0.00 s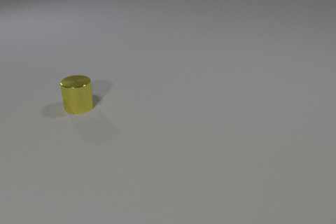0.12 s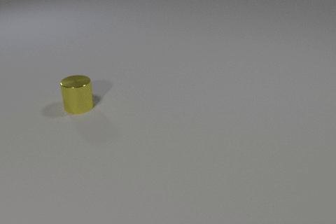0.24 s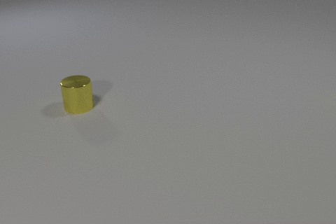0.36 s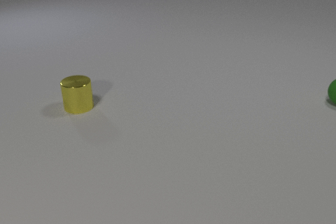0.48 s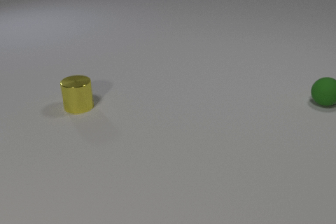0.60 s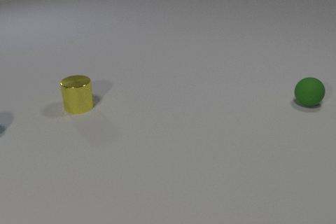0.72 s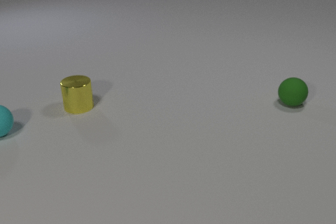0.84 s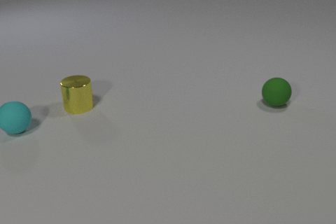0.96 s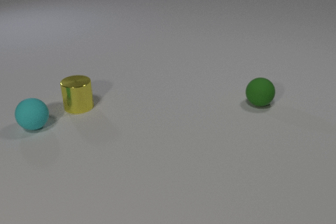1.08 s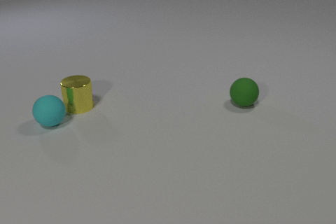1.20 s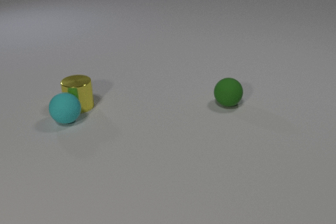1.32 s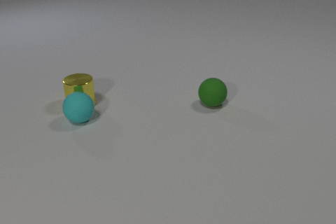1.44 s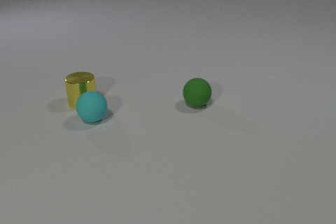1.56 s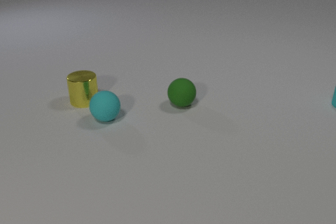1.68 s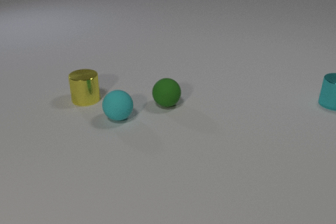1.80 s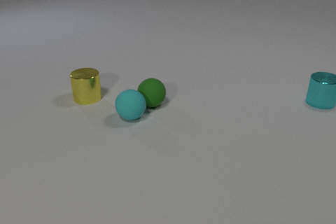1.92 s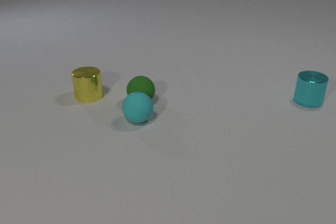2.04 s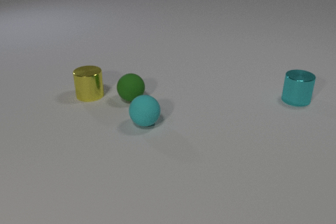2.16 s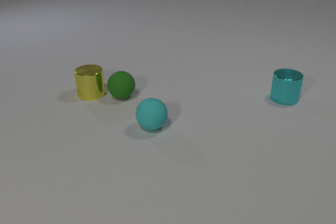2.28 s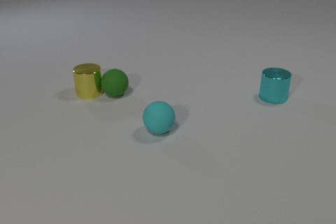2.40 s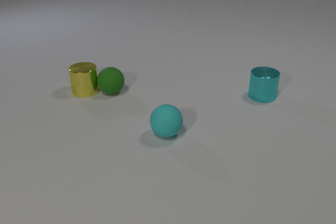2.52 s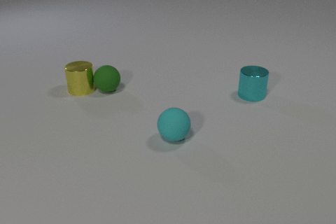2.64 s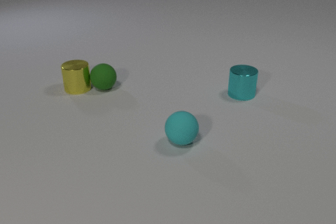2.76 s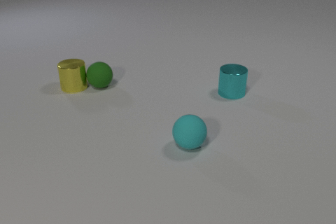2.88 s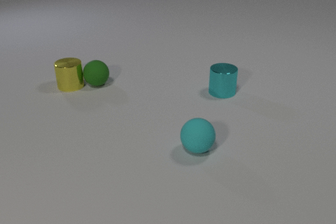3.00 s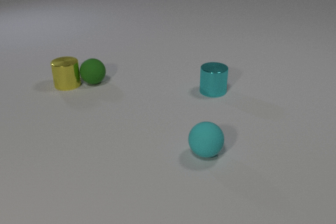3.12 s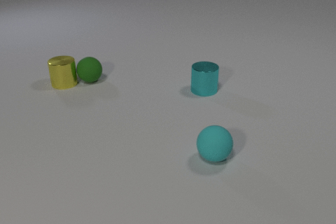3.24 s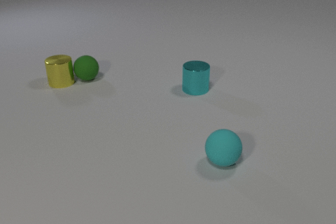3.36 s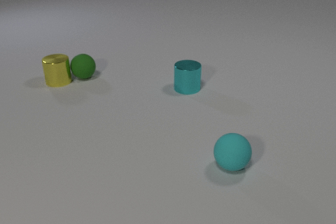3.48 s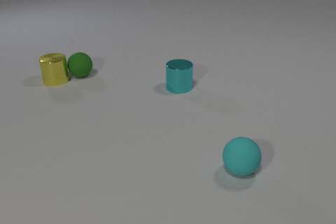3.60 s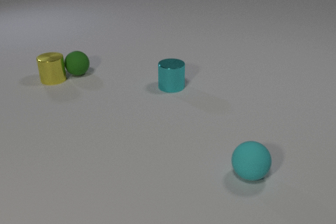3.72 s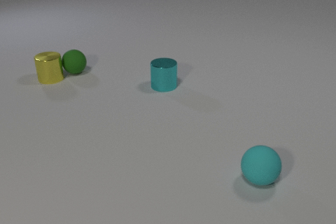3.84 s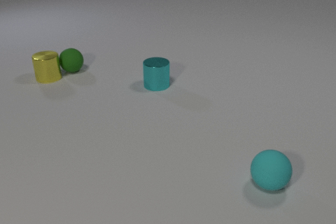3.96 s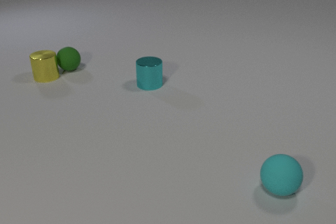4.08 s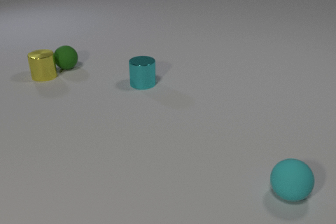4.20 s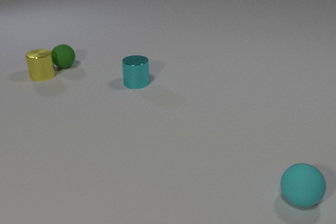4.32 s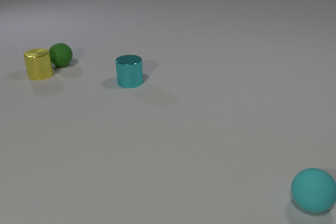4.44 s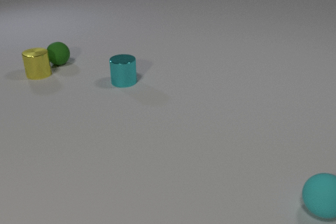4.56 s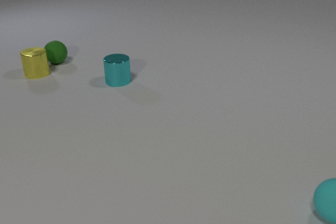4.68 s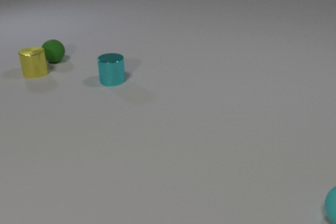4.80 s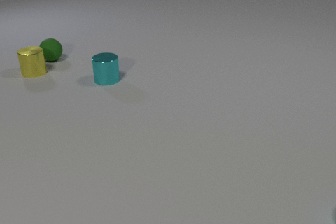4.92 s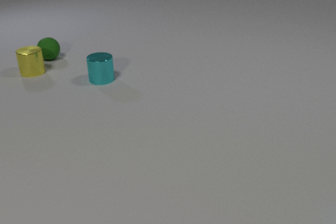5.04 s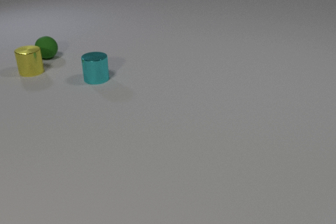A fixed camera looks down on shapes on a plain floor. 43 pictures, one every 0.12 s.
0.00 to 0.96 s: The cyan rubber sphere comes in at the left edge, rolls to the right. The green rubber sphere comes in at the right edge, rolls to the left.
0.96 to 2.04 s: The cyan rubber sphere rolls to the right. The green rubber sphere rolls to the left. The yellow metal cylinder slides away from the camera and to the right. The cyan metal cylinder comes in at the right edge, slides to the left. The cyan rubber sphere and the yellow metal cylinder collide. The cyan rubber sphere and the green rubber sphere collide.
2.04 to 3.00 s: The cyan rubber sphere rolls to the right and toward the camera. The green rubber sphere rolls away from the camera and to the left. The yellow metal cylinder slides away from the camera and to the left. The cyan metal cylinder slides to the left. The green rubber sphere and the yellow metal cylinder collide.
3.00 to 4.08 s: The cyan rubber sphere rolls to the right and toward the camera. The green rubber sphere rolls away from the camera and to the left. The yellow metal cylinder slides away from the camera and to the left. The cyan metal cylinder slides to the left.
4.08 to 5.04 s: The cyan rubber sphere rolls to the right, leaves at the right edge. The green rubber sphere rolls away from the camera and to the left. The yellow metal cylinder slides away from the camera and to the left. The cyan metal cylinder slides to the left.
How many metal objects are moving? 2.
How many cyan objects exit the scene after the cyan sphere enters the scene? 1.
What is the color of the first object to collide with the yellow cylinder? cyan.
